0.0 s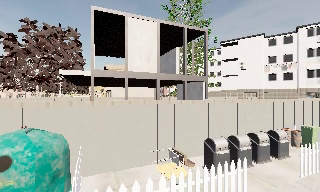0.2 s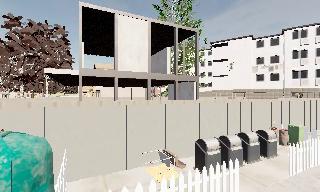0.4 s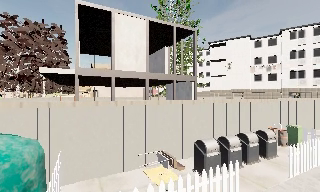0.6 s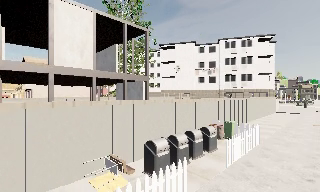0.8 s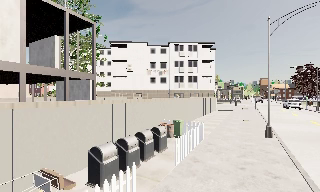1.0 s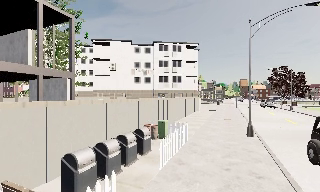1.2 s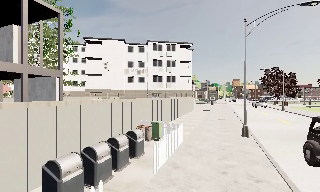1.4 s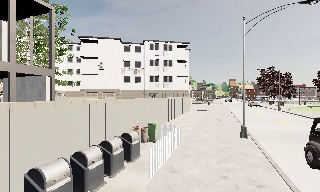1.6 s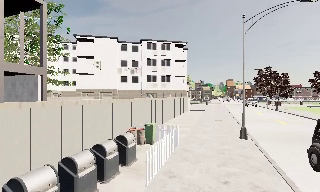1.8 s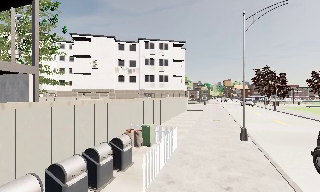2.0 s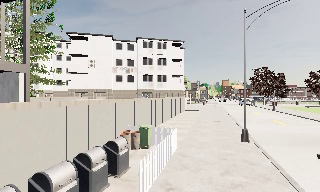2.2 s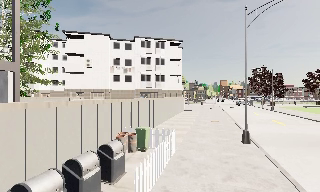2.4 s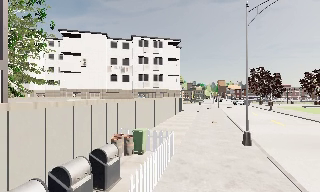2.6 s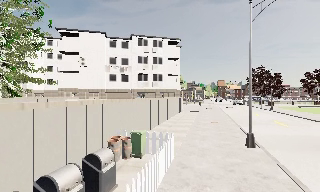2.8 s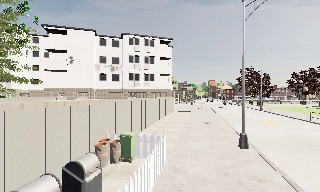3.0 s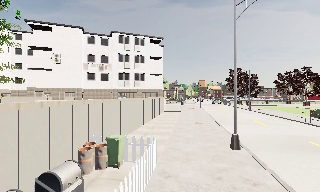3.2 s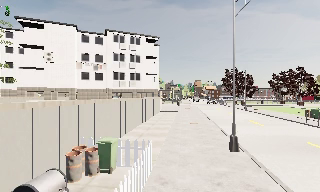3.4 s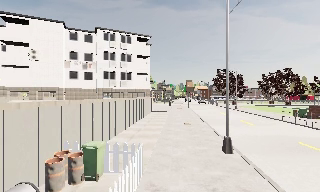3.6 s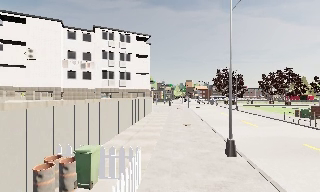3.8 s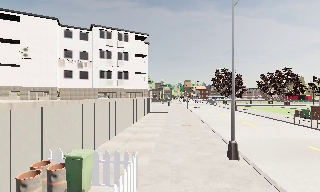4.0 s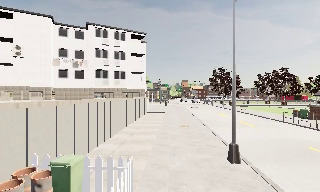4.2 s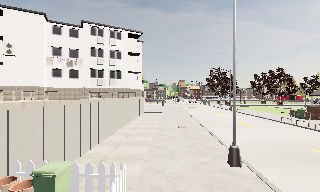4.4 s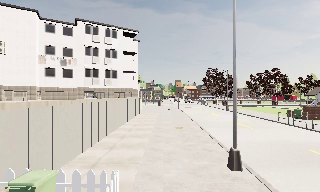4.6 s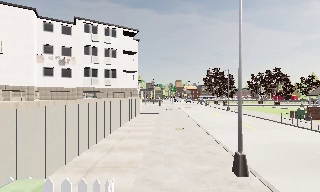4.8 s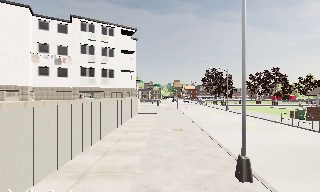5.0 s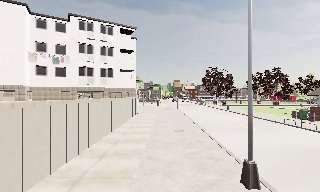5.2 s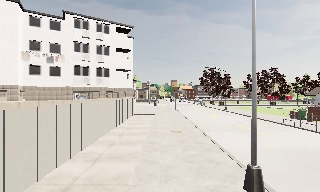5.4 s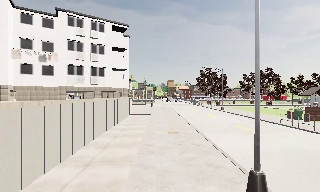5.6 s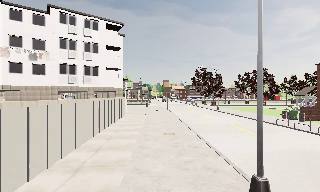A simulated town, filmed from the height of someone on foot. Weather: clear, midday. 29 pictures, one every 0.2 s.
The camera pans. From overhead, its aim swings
clockwise.
The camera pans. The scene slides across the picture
to the left.
0.0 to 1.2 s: The camera swings to its right by about 45 degrees, and the scene slides to the left. It travels forward, about 1.5 m.
1.2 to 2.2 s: The camera travels forward, about 1.5 m, so what stands in front looms larger.
2.2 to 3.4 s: The camera swings to its right by about 10 degrees, and the scene slides to the left. It travels forward, about 2 m, so what stands in front looms larger.
3.4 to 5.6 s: The camera travels forward, about 4 m, so what stands in front looms larger.
The film runs forward here.
